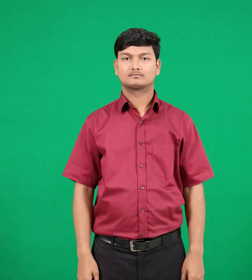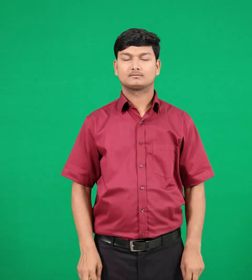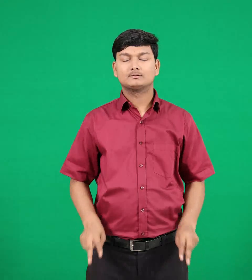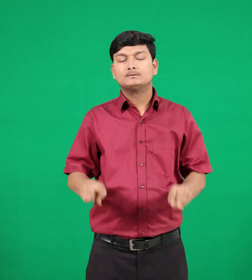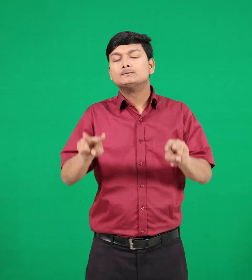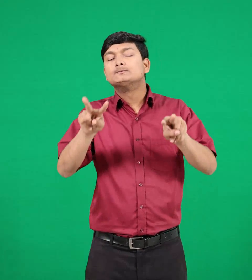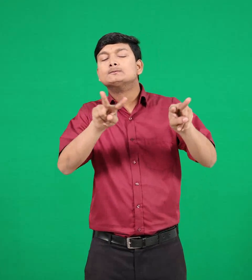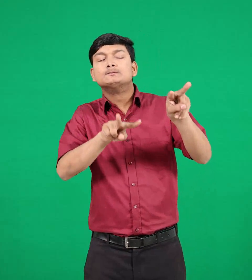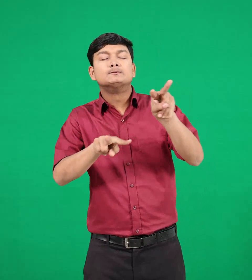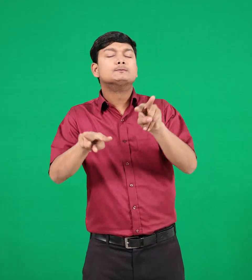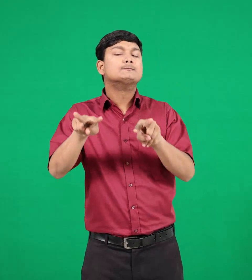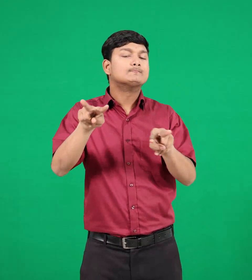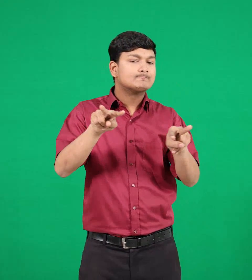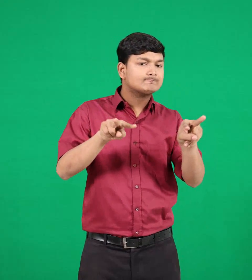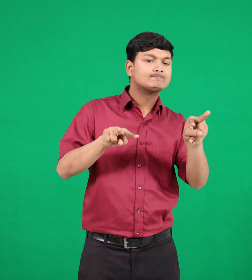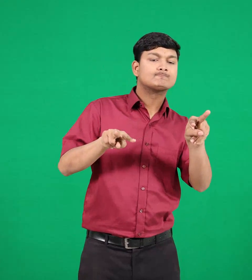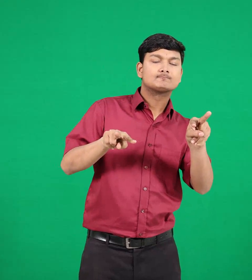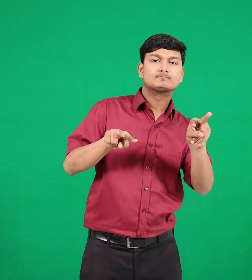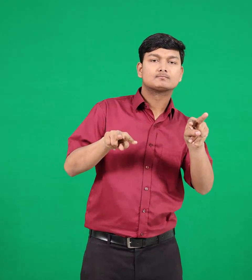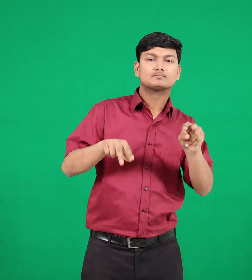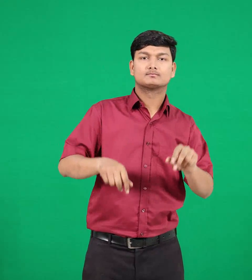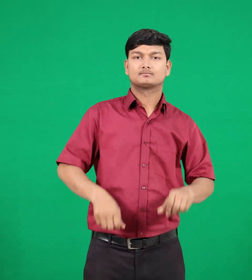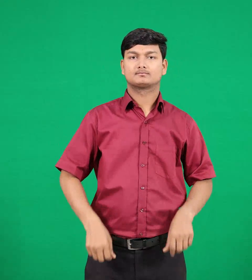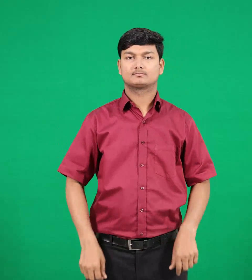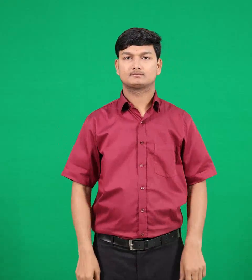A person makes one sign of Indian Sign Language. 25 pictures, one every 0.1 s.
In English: review
